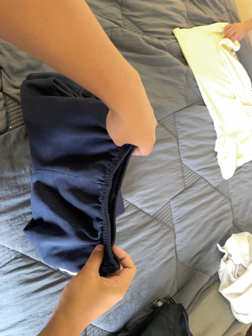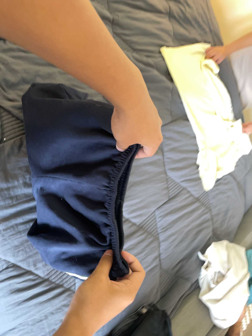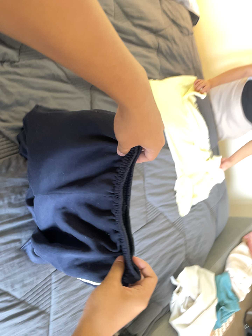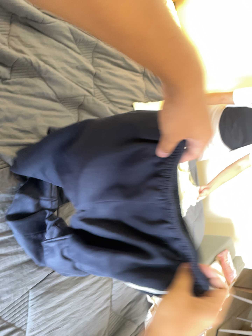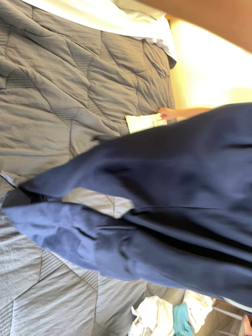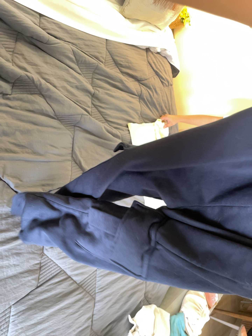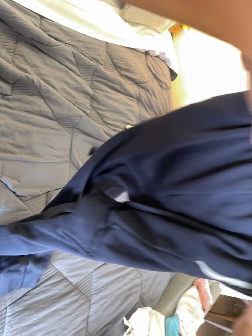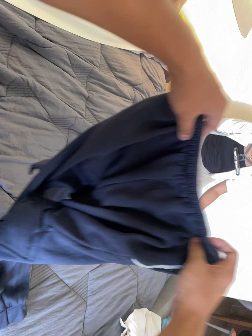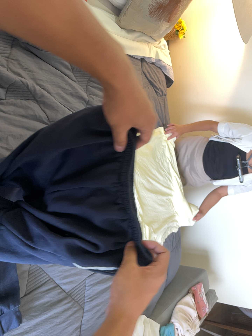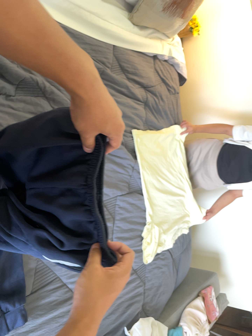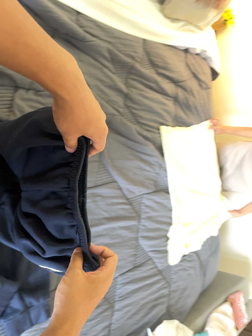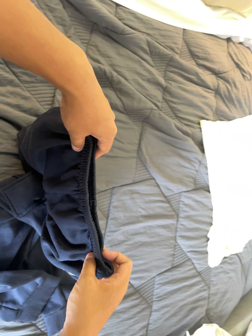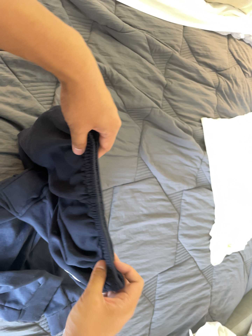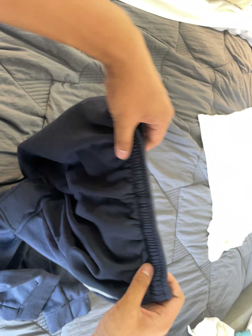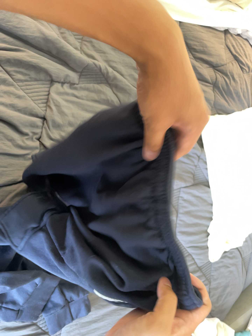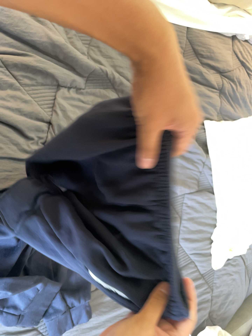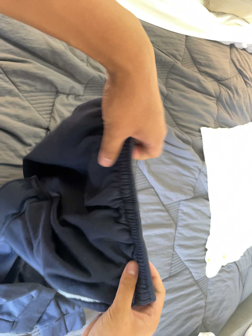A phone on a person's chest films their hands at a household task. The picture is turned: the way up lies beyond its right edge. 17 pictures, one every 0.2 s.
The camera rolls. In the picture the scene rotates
clockwise.
0.0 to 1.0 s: The camera pans to its right by about 15 degrees. It travels backward, toward the top of its view and to its left, about 18 cm, so what stands in front gets smaller. Its aim tips toward the top of its view by about 10 degrees, and the scene shifts downward. It rolls about its line of sight by about 10 degrees, and the scene rotates clockwise.
1.0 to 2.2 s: The camera swings to its left by about 15 degrees, and the scene slides to the right. It travels forward, about 7 cm, so what stands in front looms larger.
2.2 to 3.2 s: The camera shifts only a little, or ends up much as it began.
The film runs backward here.
